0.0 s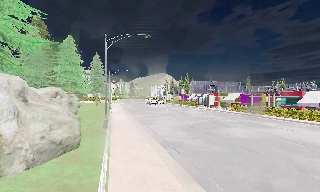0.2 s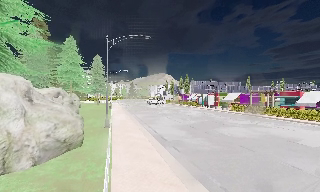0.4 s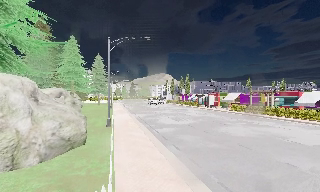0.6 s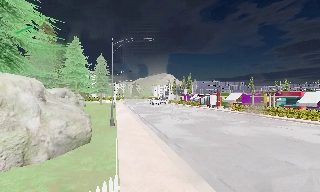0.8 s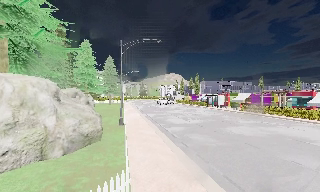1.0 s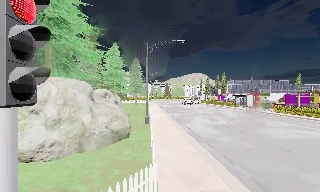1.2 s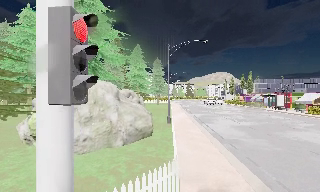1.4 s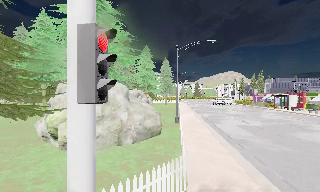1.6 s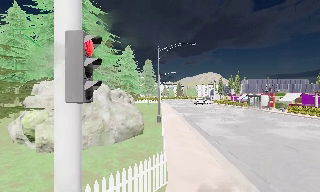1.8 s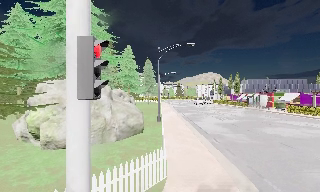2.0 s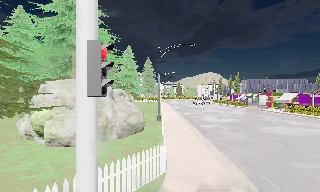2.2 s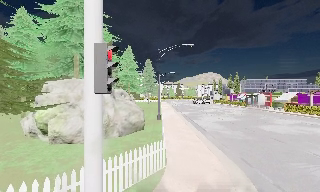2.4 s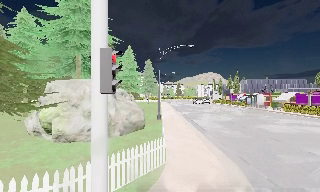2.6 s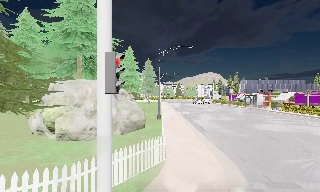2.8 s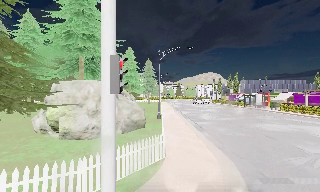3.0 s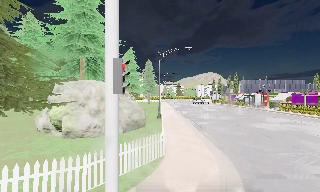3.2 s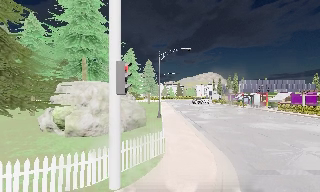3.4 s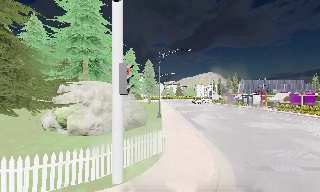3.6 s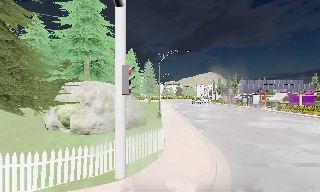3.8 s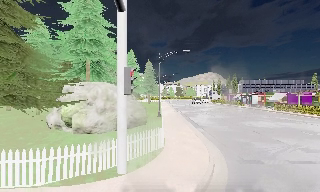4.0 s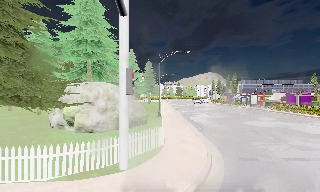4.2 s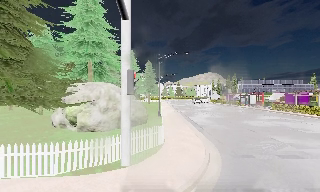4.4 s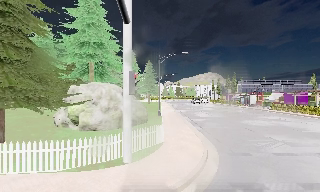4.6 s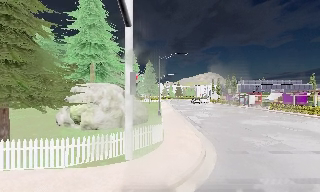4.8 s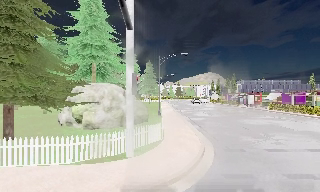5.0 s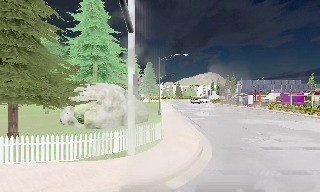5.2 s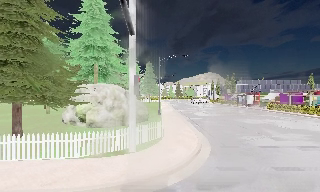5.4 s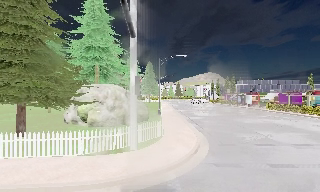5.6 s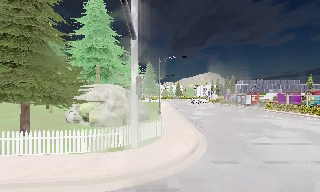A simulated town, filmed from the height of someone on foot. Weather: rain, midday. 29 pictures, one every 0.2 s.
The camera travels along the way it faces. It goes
backward.
0.0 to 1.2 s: The camera swings to its left by about 20 degrees, and the scene slides to the right. It travels backward, about 1.5 m, so what stands in front gets smaller.
1.2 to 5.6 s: The camera travels backward, about 6 m, so what stands in front gets smaller.
The film runs backward here.
